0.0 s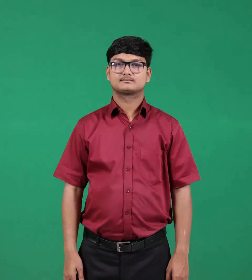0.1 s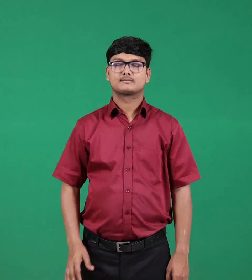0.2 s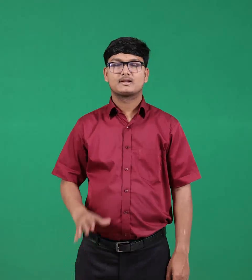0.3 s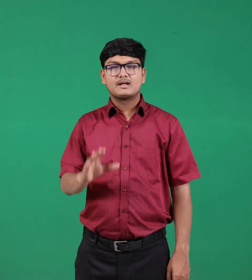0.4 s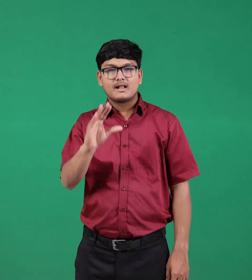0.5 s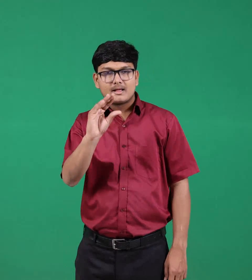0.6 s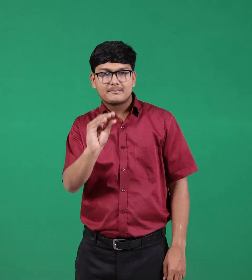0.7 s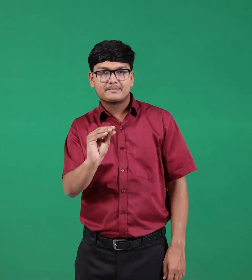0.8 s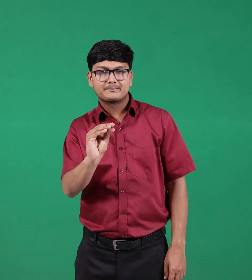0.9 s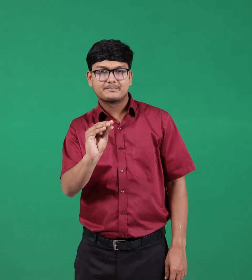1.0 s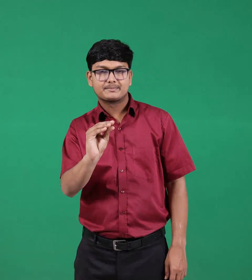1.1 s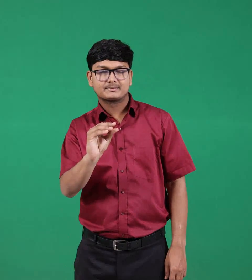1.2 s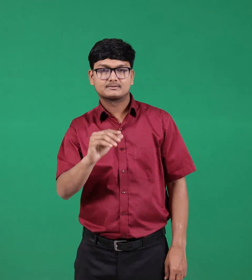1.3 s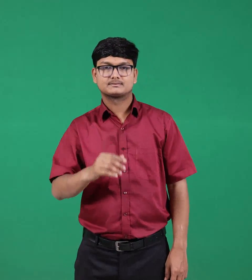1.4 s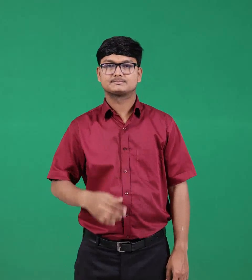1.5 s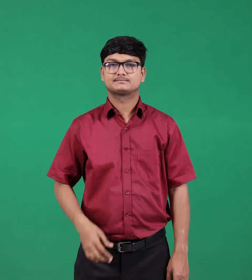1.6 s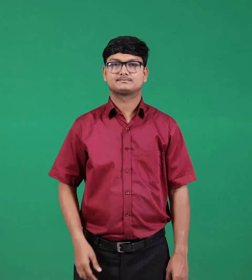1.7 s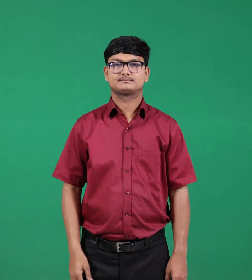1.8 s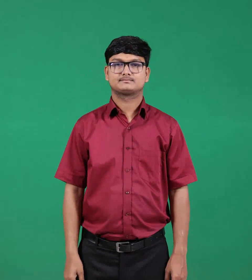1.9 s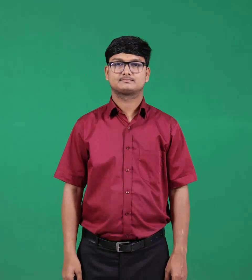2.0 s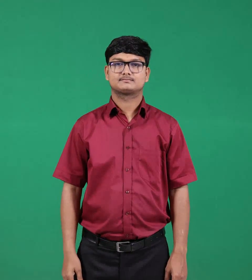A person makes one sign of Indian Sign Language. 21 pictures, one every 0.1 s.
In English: few
